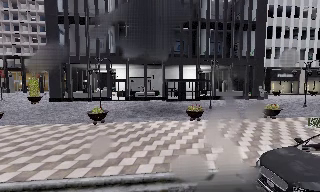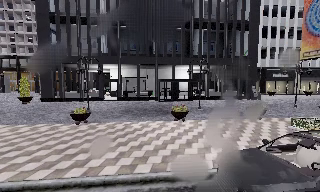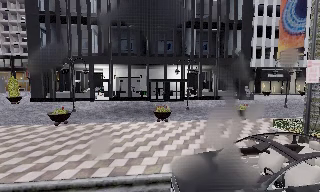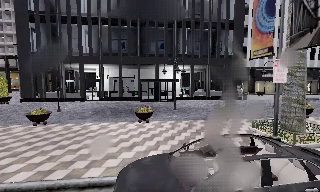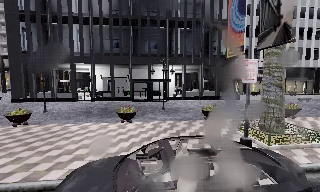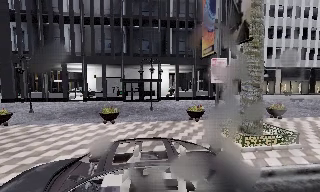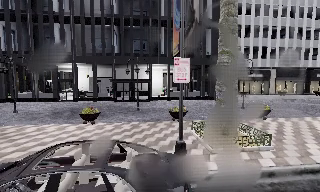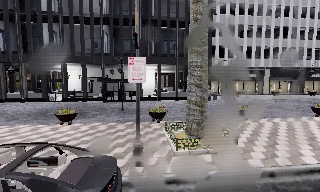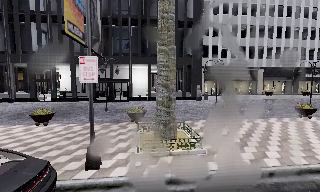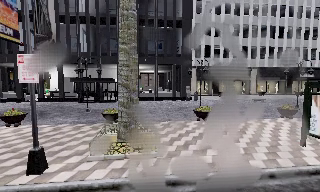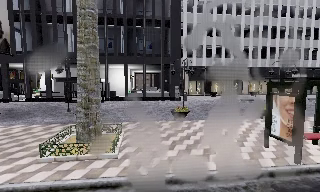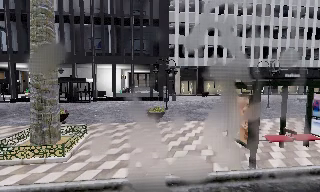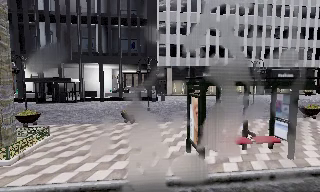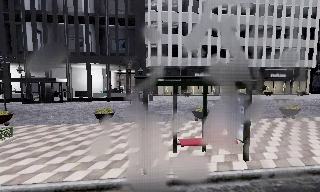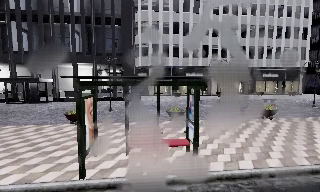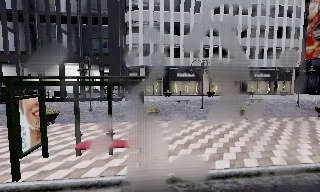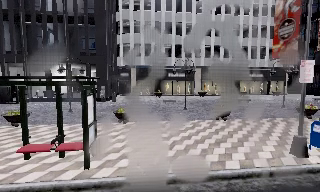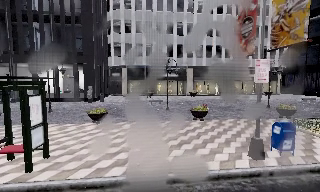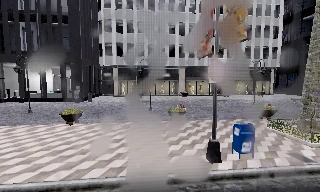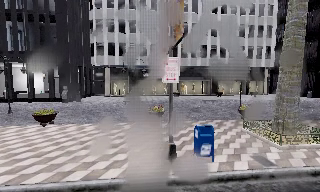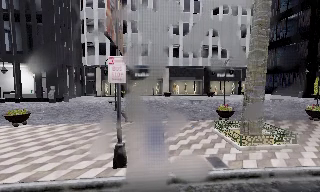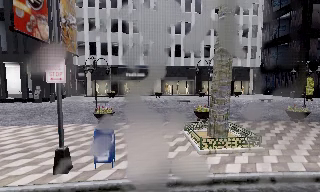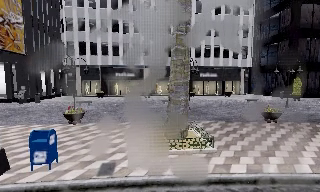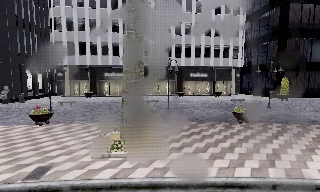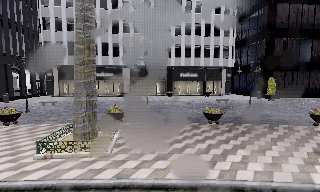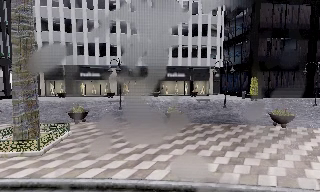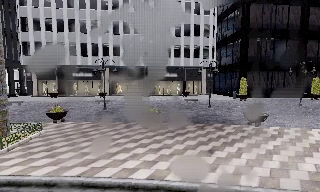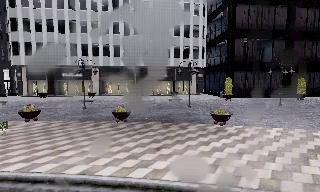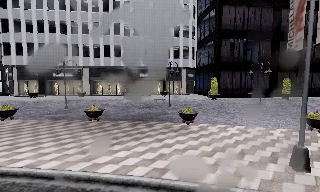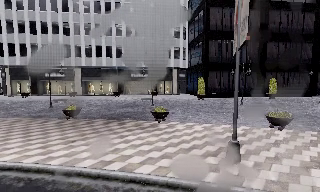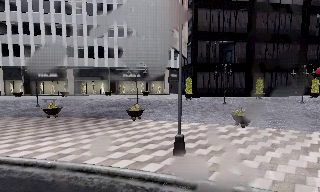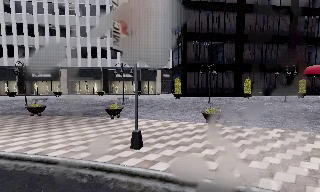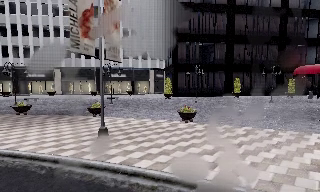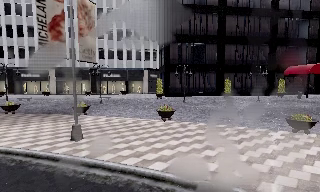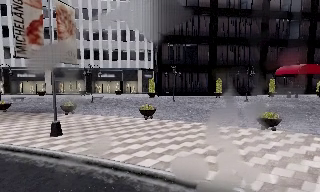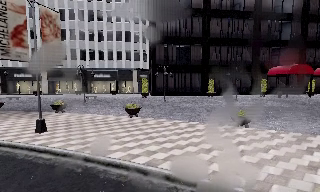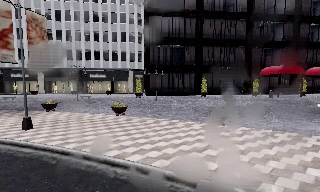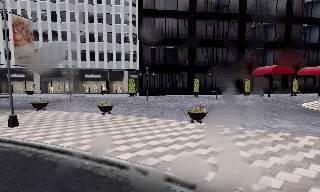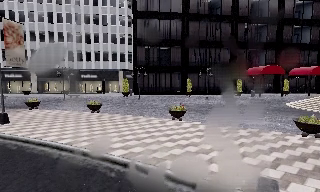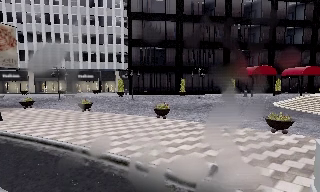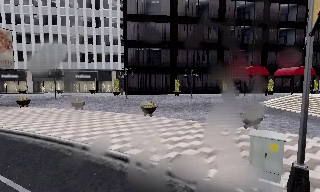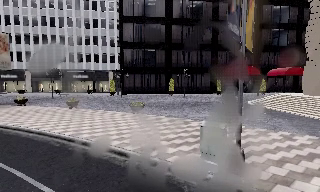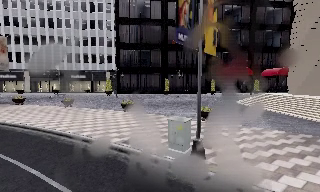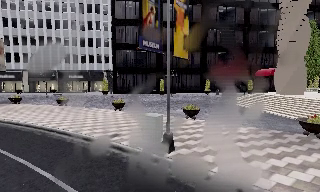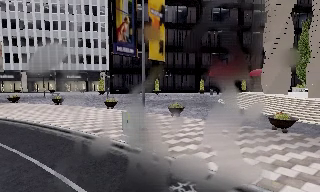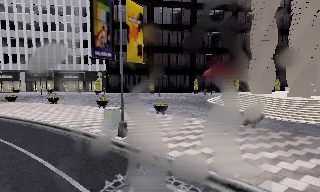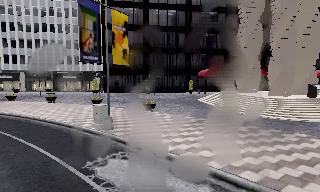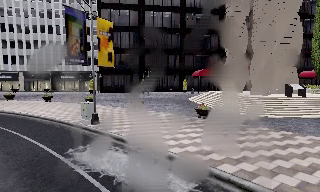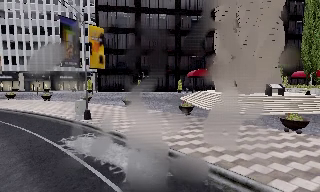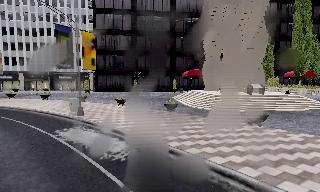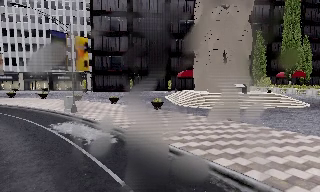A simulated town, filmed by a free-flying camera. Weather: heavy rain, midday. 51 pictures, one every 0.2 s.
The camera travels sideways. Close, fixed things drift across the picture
to the left.
0.0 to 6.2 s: The camera travels to its right, about 50 m, so close, fixed things drift to the left.
6.2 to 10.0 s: The camera travels to its right and backward, about 25 m, so close, fixed things drift to the left.
The film runs backward here.
